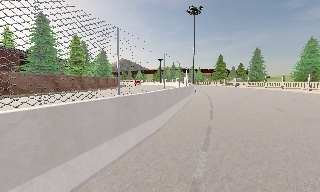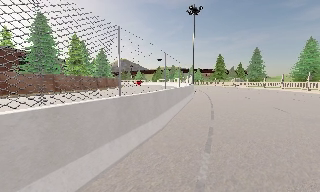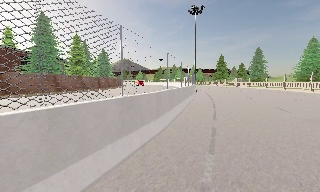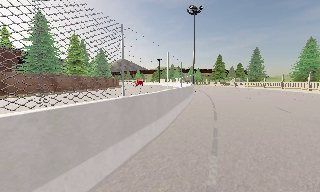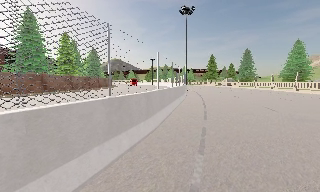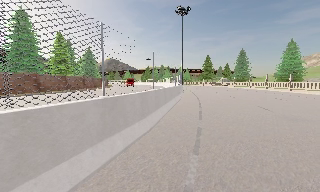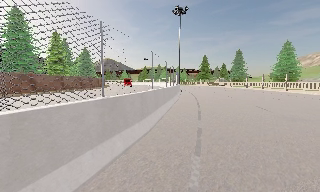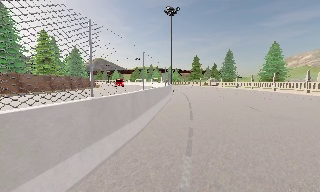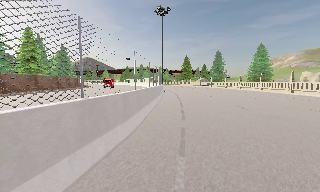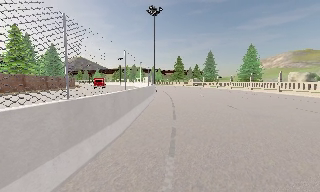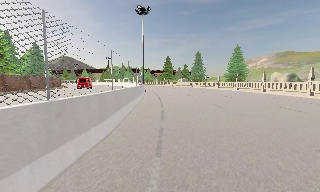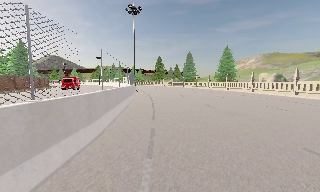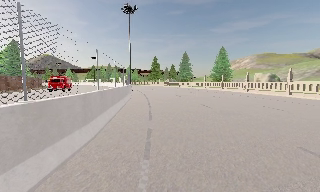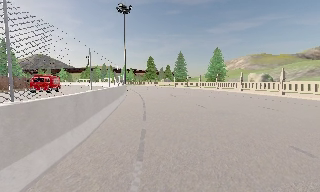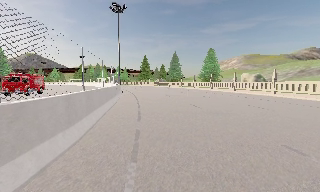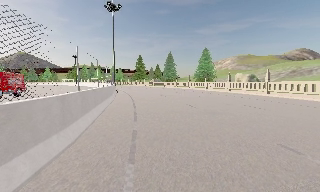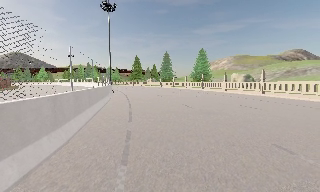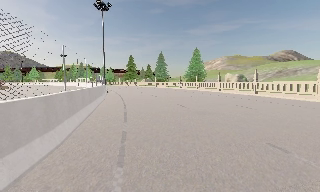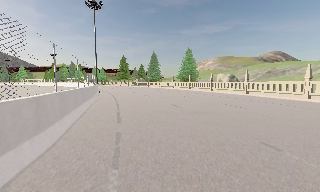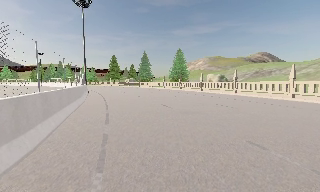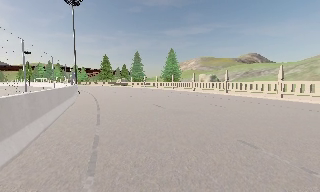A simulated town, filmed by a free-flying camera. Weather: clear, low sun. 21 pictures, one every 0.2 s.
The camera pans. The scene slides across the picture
to the left.
The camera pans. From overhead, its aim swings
clockwise.
0.0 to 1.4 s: The camera shifts only a little, or ends up much as it began.
1.4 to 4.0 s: The scene slides to the left, as the camera pans about 30 degrees to its right. It travels forward, about 0.5 m.
The film runs forward here.
